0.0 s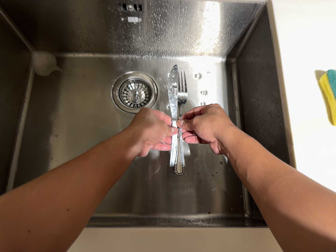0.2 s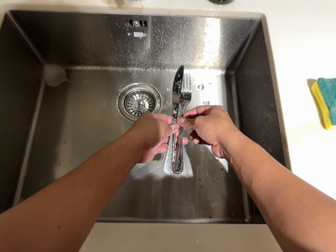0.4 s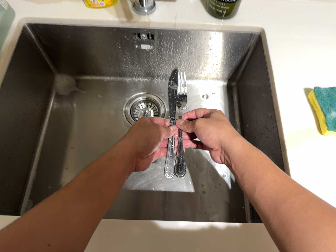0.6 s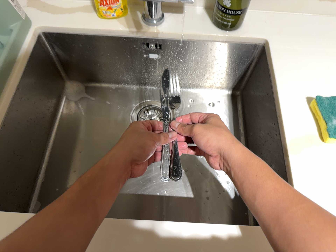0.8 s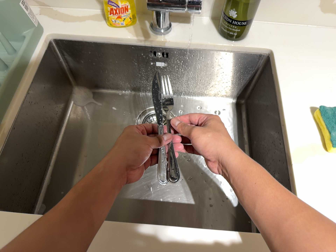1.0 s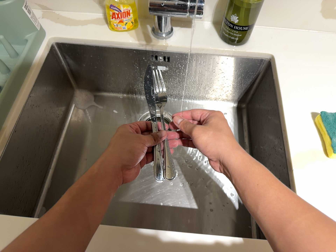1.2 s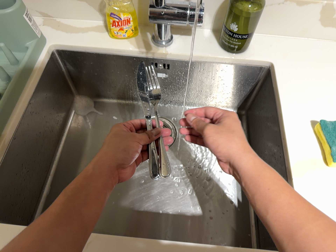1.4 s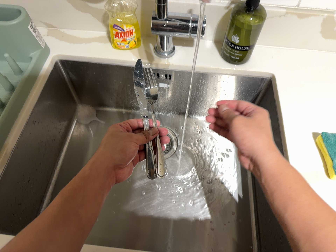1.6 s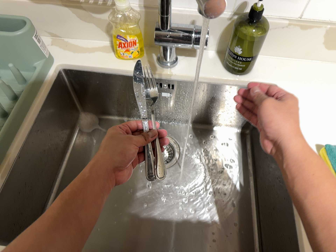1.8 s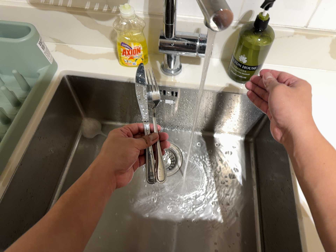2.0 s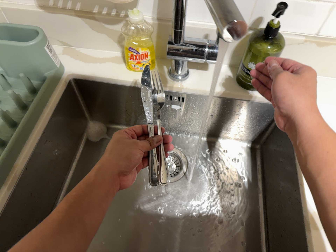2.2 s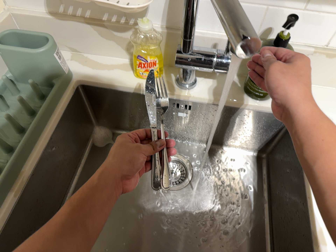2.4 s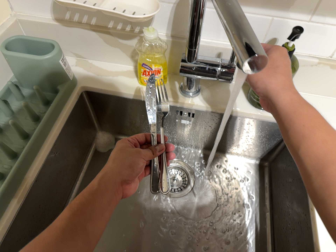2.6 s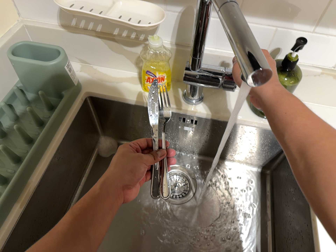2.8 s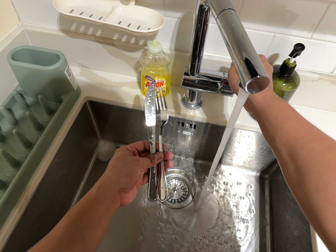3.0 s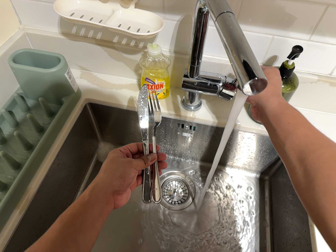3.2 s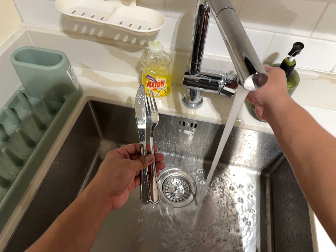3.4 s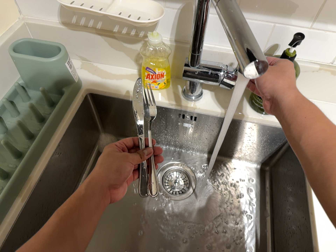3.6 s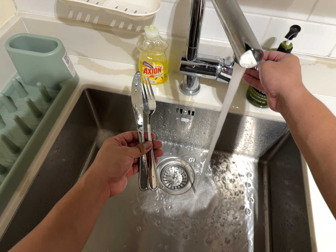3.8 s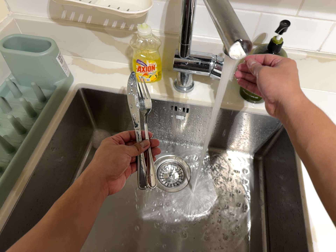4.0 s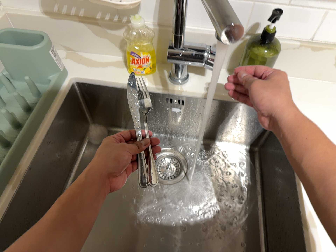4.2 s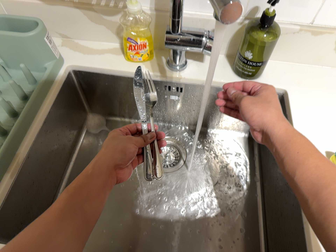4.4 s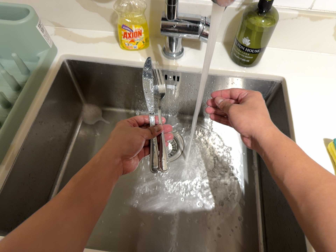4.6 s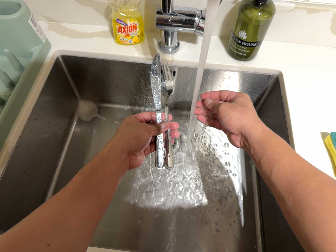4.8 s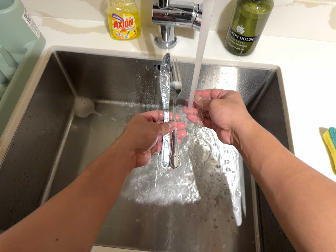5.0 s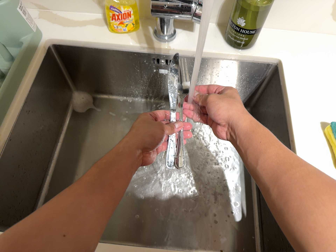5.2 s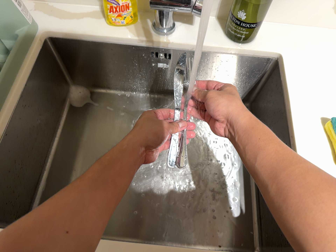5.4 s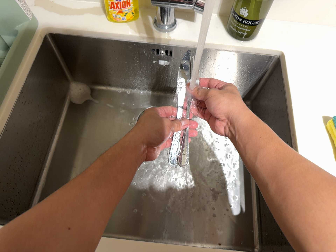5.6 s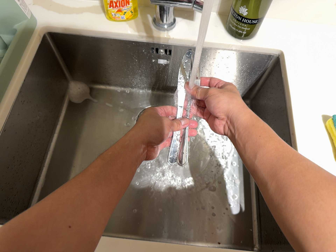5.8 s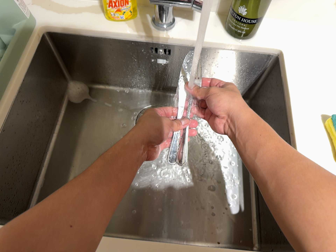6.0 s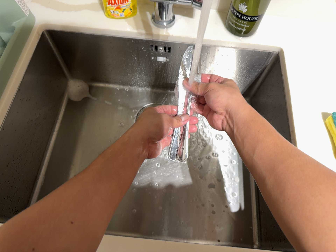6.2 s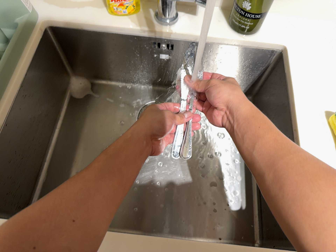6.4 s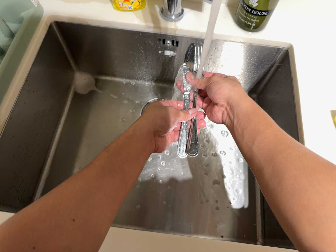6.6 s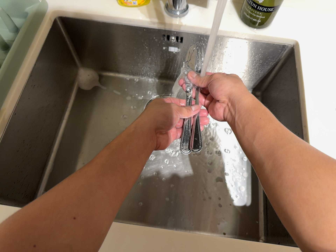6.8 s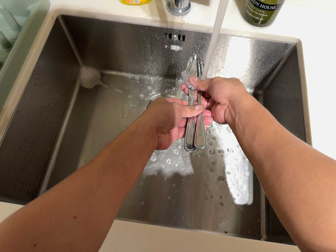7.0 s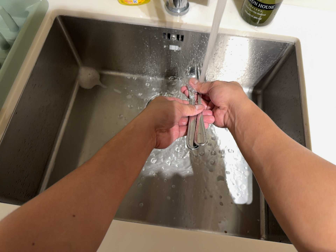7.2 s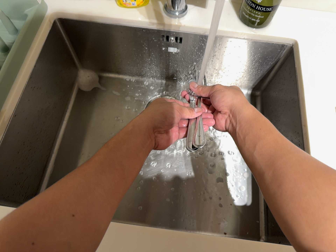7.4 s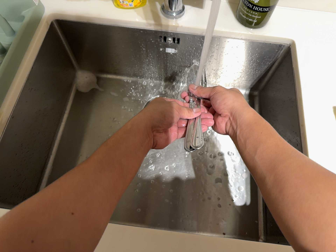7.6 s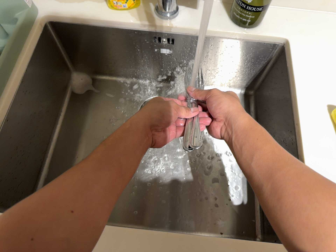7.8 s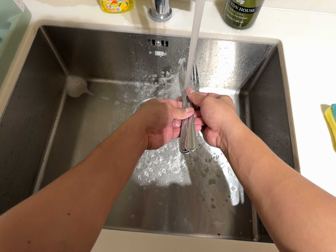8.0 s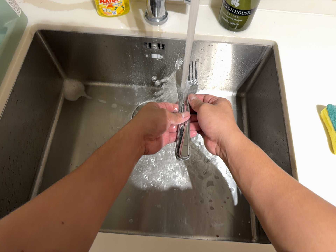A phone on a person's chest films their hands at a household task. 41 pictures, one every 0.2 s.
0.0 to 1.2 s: The camera travels backward, about 9 cm, so what stands in front gets smaller. Its aim tips toward the top of its view by about 15 degrees, and the scene shifts downward.
1.2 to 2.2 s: The camera travels toward the top of its view, about 6 cm, so close, fixed things drift downward.
2.2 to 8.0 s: The camera's aim tips toward the bottom of its view by about 10 degrees, and the scene shifts upward.
The film runs backward here.
